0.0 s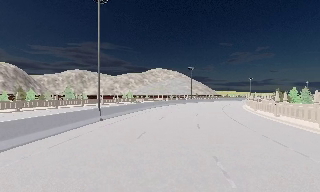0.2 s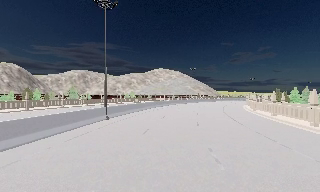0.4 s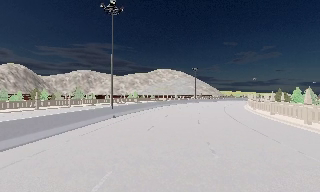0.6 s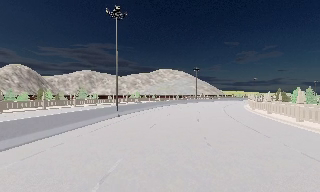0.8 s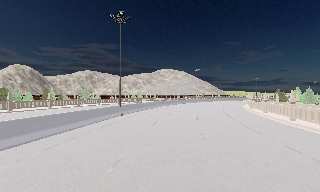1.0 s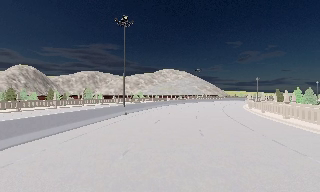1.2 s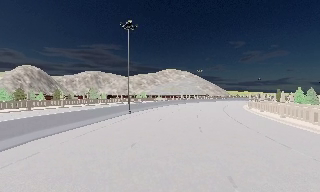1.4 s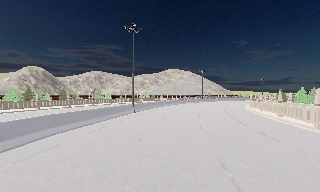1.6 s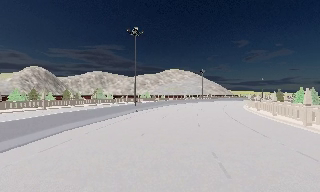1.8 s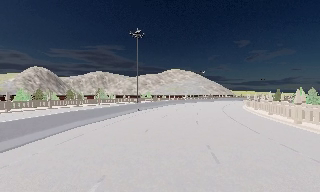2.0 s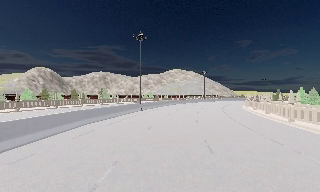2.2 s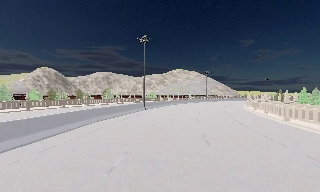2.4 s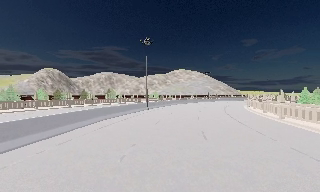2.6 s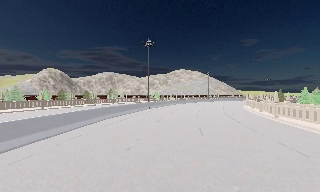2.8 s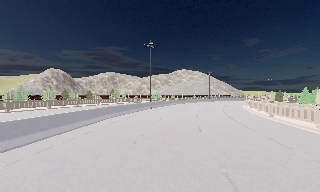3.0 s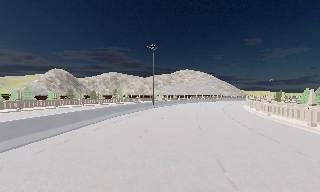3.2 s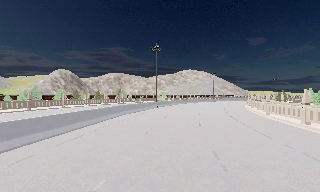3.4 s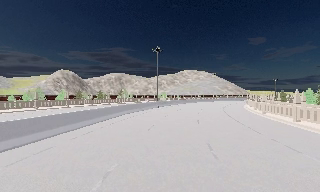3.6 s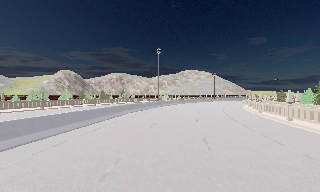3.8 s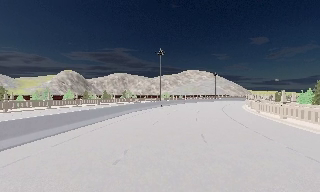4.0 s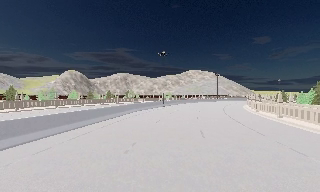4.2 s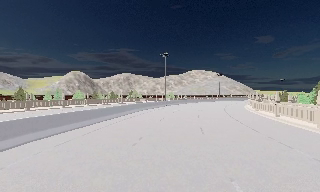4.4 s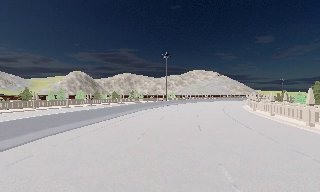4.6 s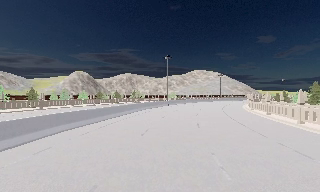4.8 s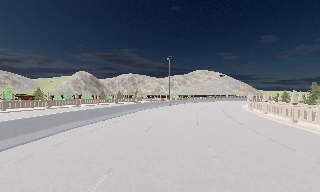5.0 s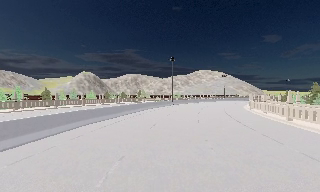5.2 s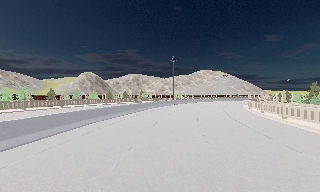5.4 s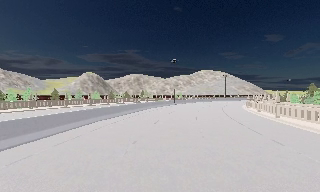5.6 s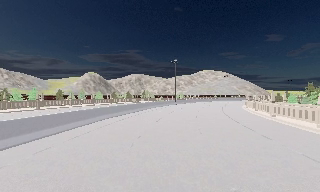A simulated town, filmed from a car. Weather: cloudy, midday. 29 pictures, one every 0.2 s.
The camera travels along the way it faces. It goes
backward.
0.0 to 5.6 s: The camera swings to its left by about 15 degrees, and the scene slides to the right. It travels backward, about 30 m, so what stands in front gets smaller.
The film runs backward here.
